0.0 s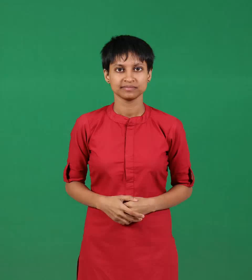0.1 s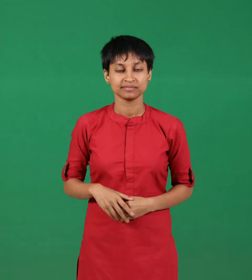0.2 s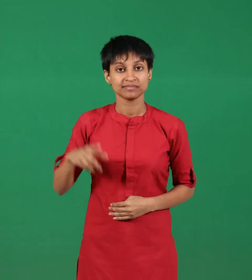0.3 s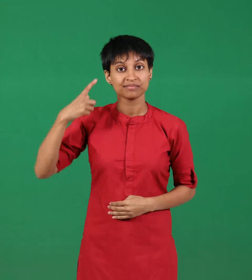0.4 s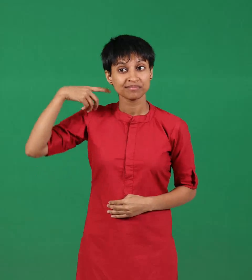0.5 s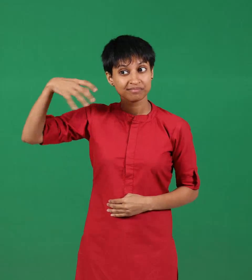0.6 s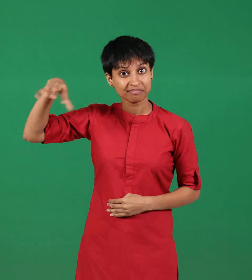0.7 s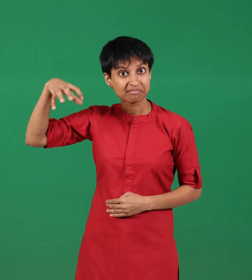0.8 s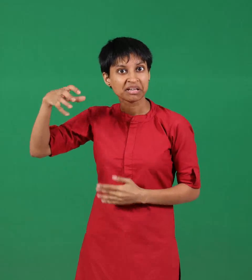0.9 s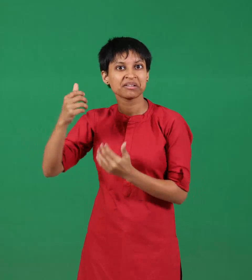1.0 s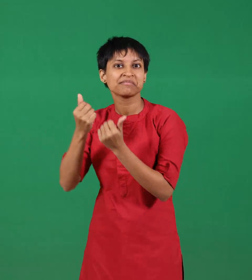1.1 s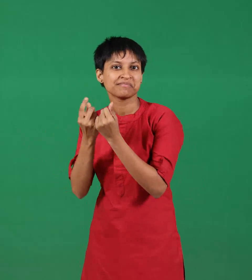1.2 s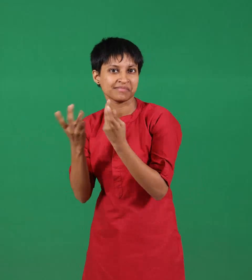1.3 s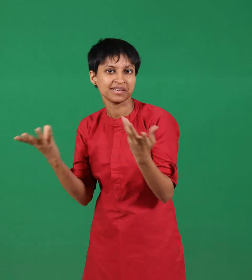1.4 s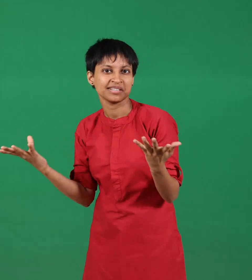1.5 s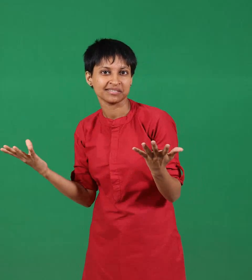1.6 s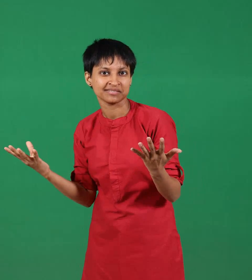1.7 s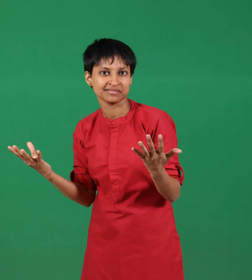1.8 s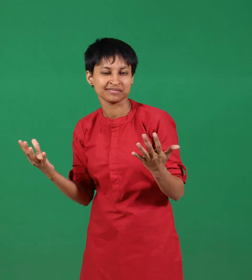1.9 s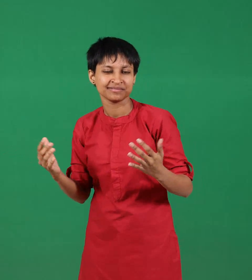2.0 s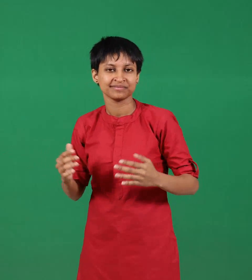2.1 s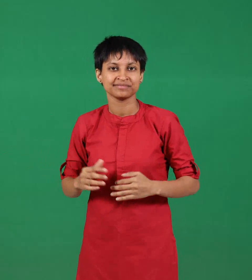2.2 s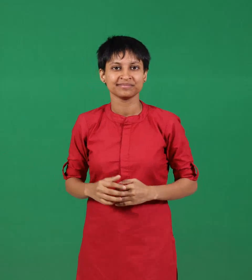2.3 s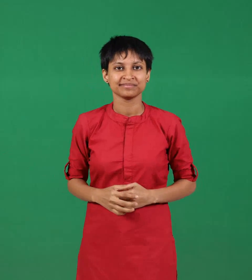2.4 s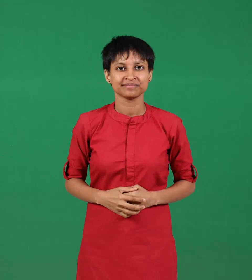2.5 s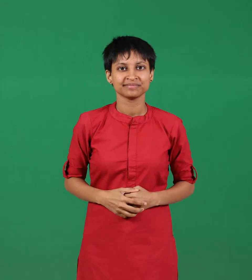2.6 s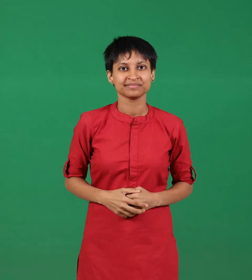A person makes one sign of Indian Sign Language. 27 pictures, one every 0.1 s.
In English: bells
